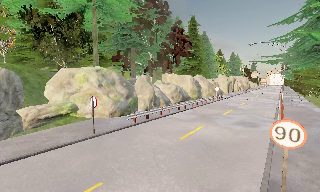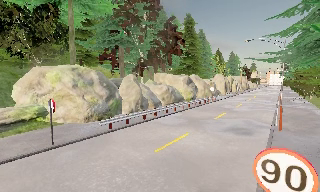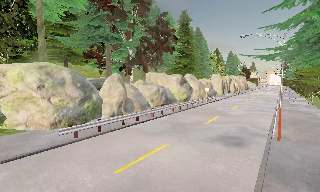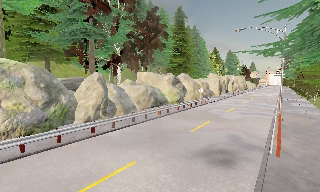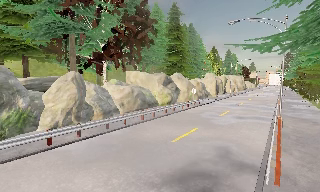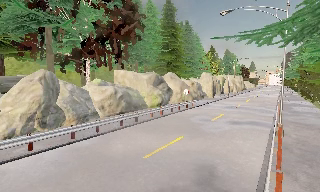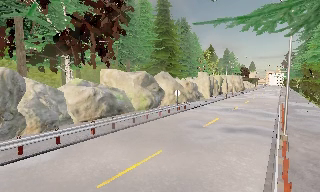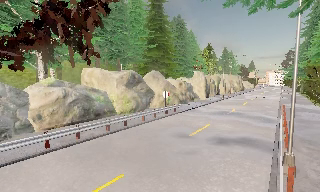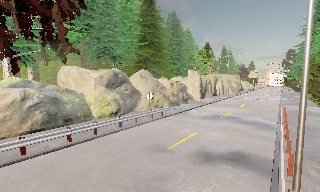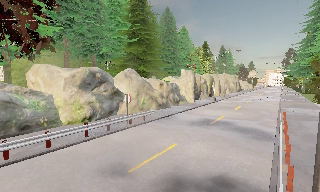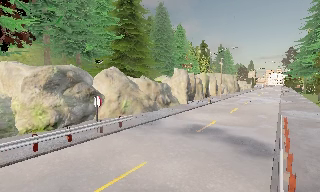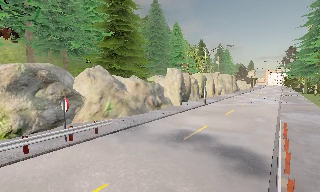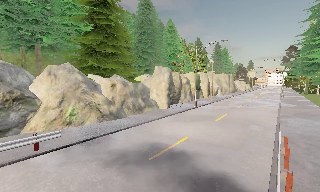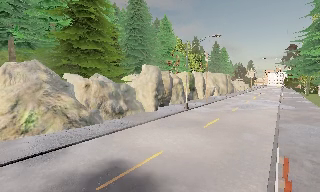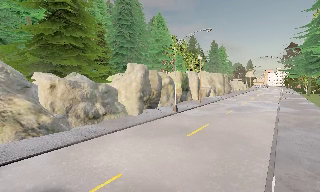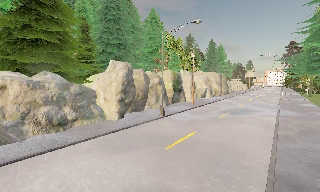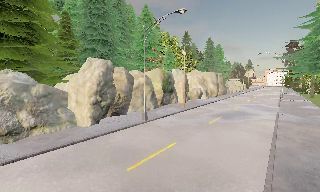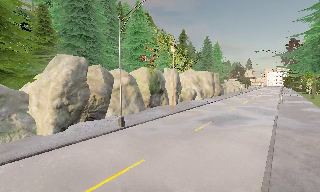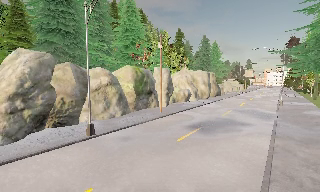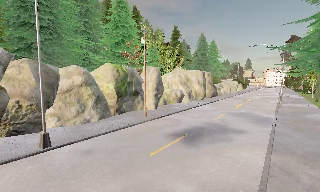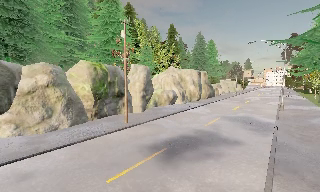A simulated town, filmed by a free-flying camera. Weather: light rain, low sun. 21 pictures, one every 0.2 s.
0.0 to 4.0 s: The camera travels forward and to its right, about 45 m, so what stands in front looms larger.
The film runs forward here.
